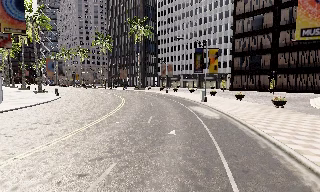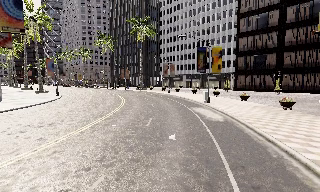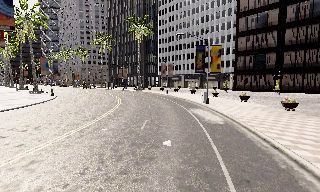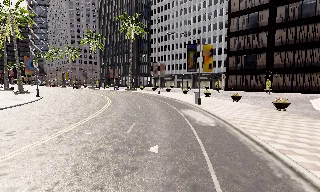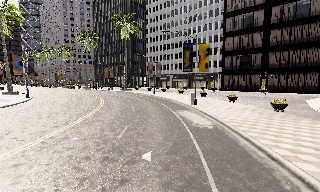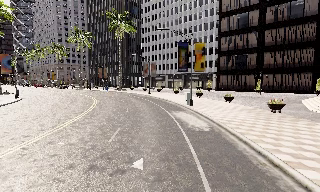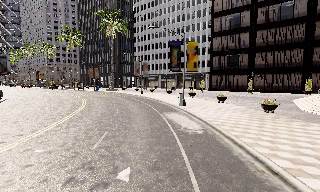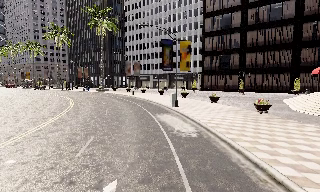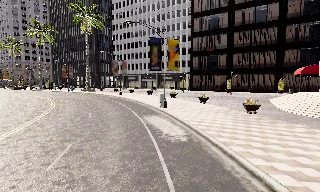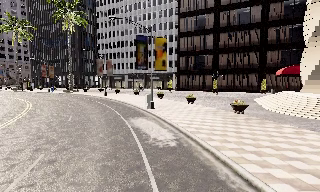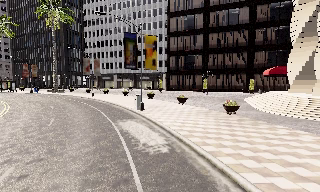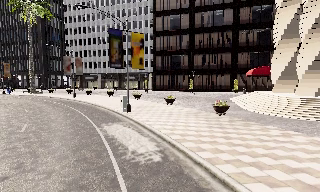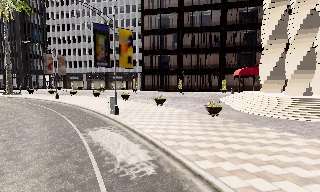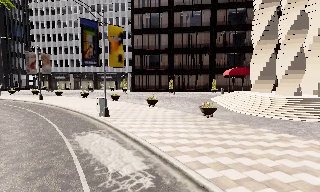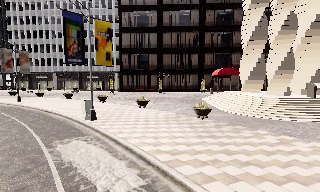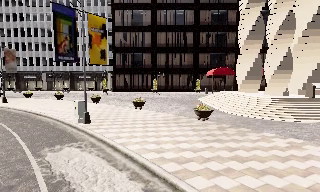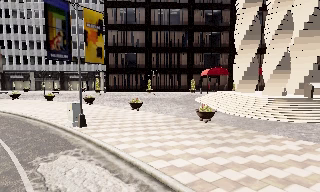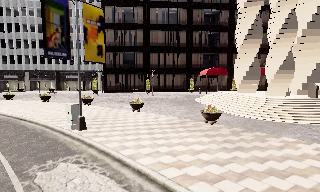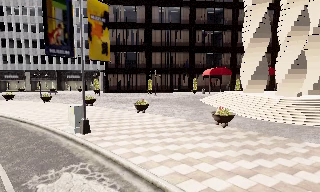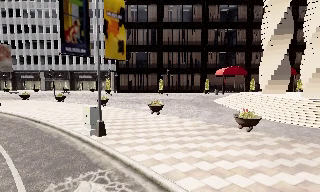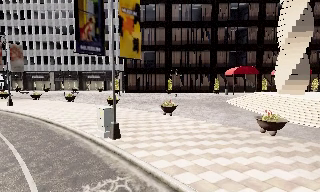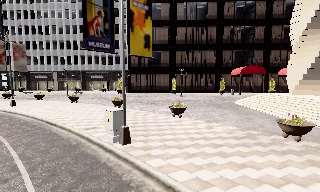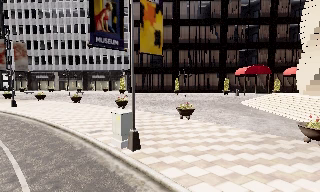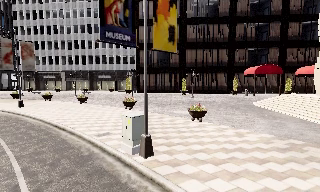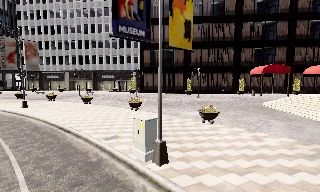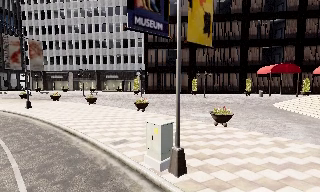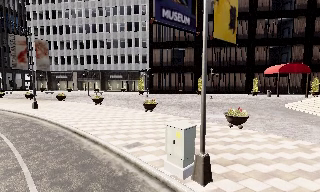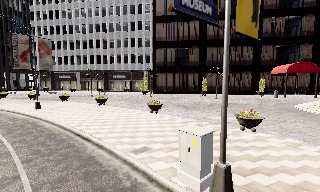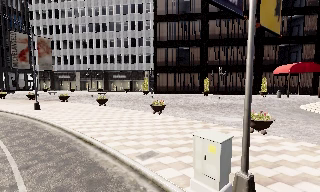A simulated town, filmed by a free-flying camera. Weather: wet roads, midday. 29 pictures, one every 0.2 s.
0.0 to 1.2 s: The camera travels forward, about 4 m, so what stands in front looms larger.
1.2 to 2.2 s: The scene slides to the left, as the camera pans about 20 degrees to its right. It travels forward, about 3 m, so what stands in front looms larger.
2.2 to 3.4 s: The camera pans to its right, which is clockwise from overhead, by about 20 degrees. It travels forward and to its left, about 4 m, so what stands in front looms larger.
3.4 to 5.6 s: The scene slides to the right, as the camera pans about 10 degrees to its left. It travels forward and to its left, about 7 m, so what stands in front looms larger.
The film runs forward here.
